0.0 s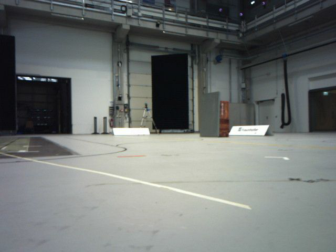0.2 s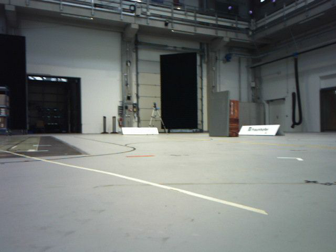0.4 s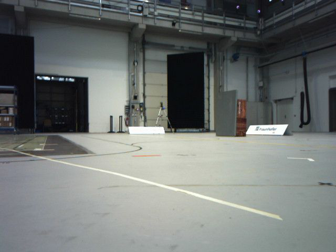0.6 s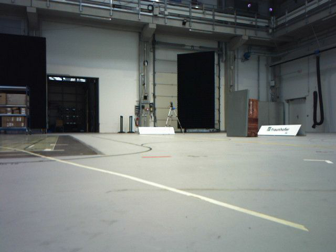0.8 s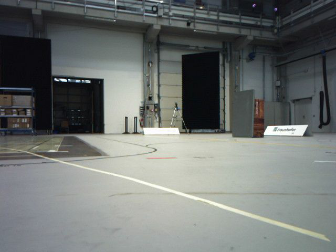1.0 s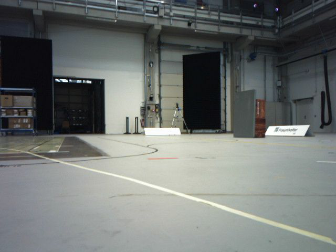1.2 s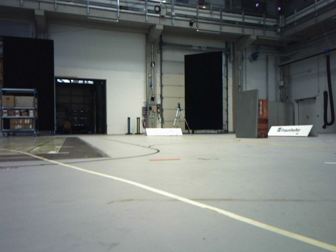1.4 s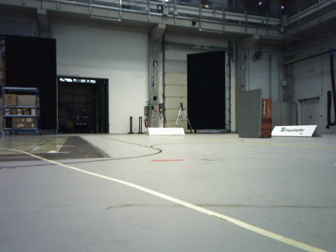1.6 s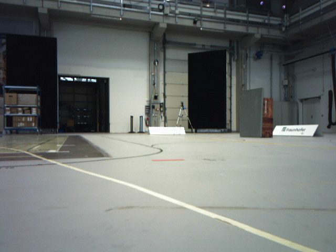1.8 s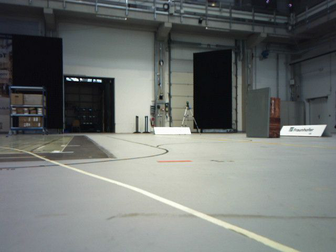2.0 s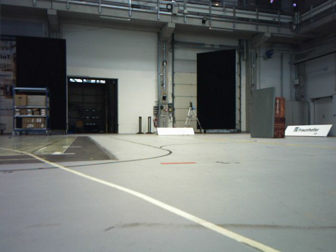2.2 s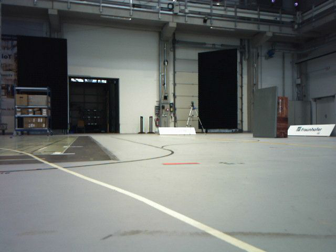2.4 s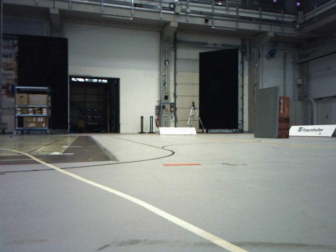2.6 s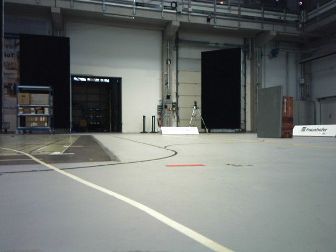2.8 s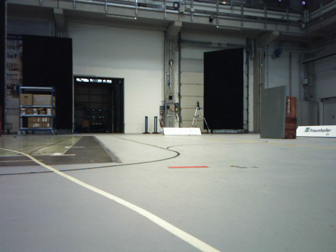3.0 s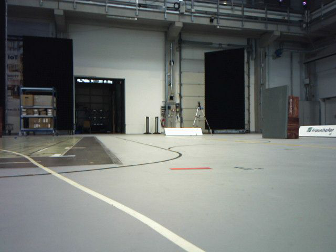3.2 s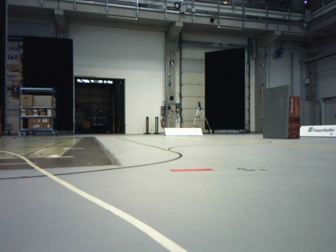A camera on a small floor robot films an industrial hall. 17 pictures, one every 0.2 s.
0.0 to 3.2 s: The camera pans to its left, which is counterclockwise from overhead, by about 10 degrees. It travels forward, about 0.6 m, so what stands in front looms larger.
The film runs forward here.
